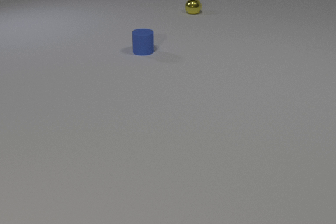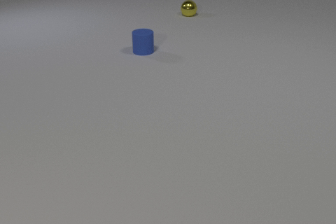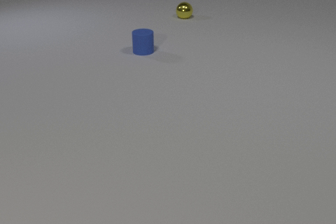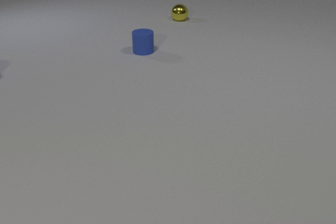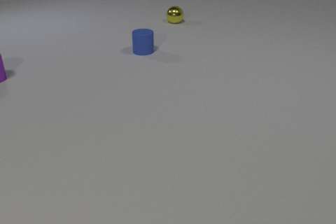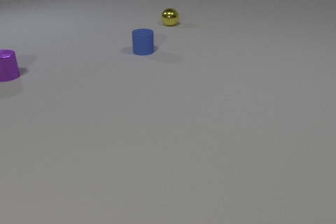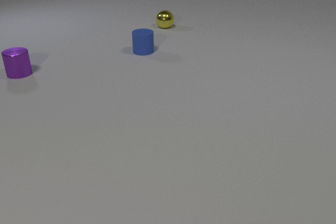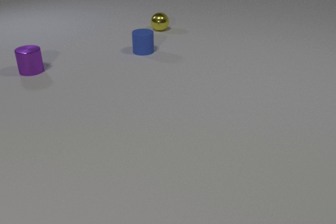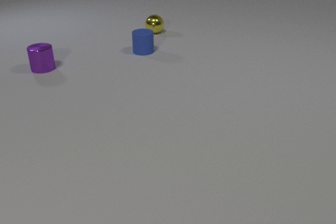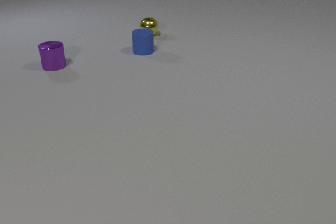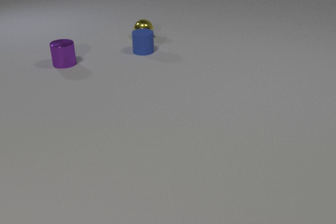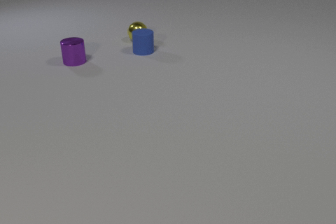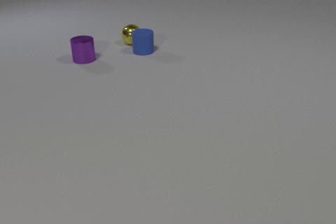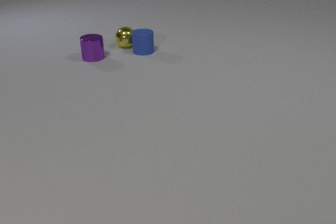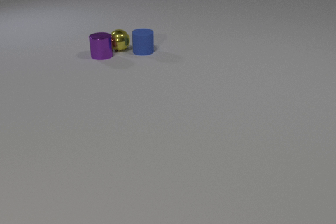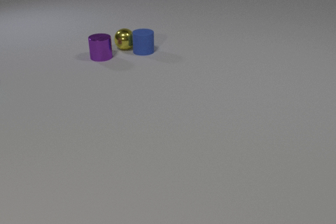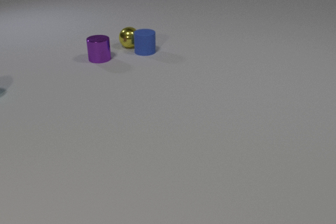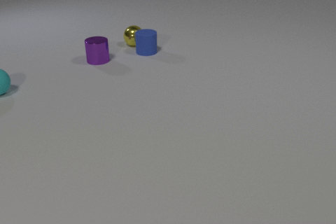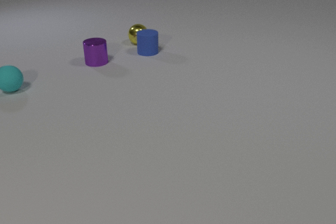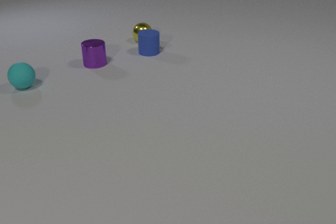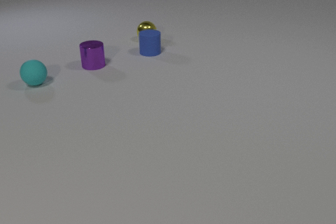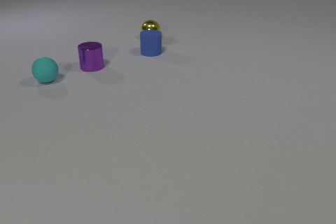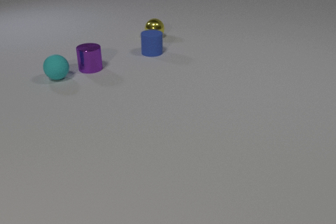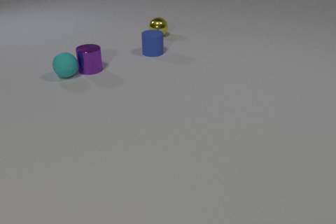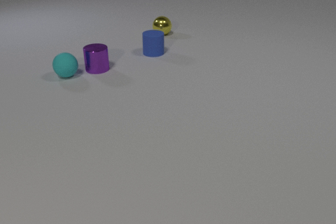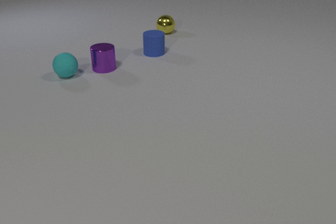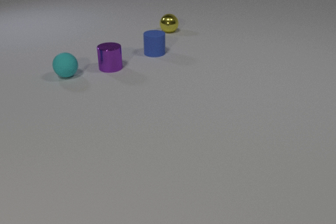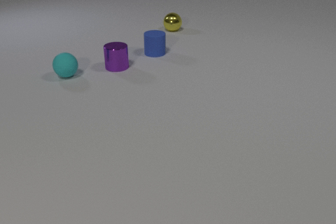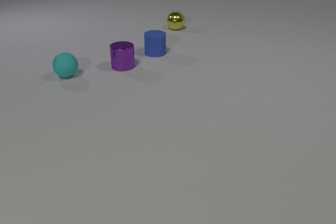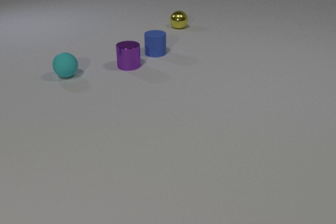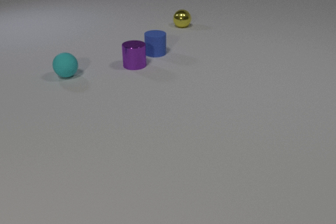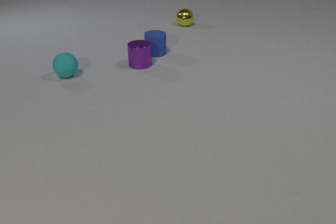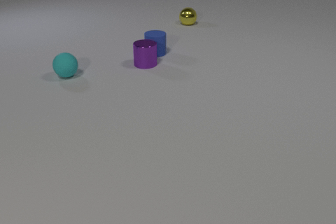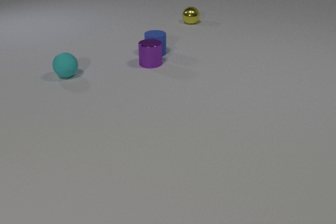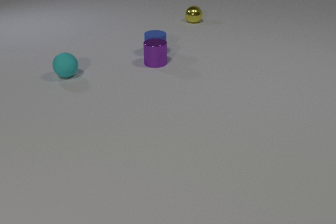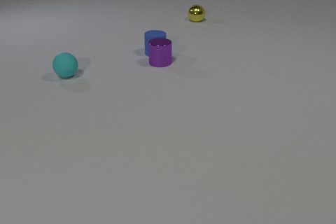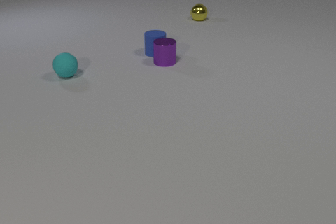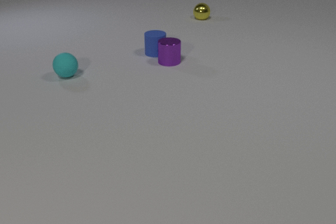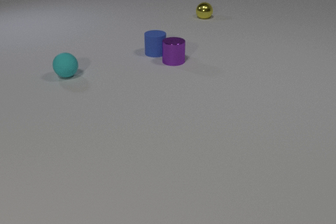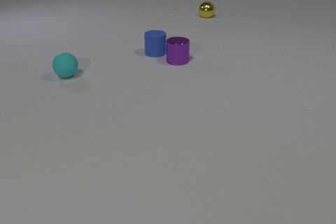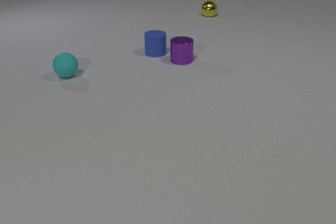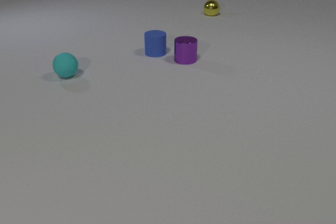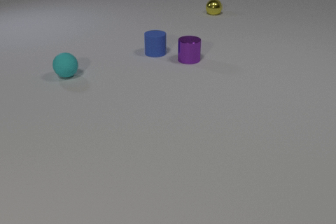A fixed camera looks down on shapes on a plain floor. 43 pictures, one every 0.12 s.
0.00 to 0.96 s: The purple metal cylinder comes in at the left edge, slides to the right. The yellow metal sphere rolls toward the camera and to the left.
0.96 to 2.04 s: The purple metal cylinder slides to the right. The yellow metal sphere rolls toward the camera and to the left. The cyan rubber sphere comes in at the left edge, rolls to the right. The purple metal cylinder and the yellow metal sphere collide. The yellow metal sphere and the blue rubber cylinder collide.
2.04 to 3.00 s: The purple metal cylinder slides toward the camera. The yellow metal sphere rolls away from the camera and to the right. The cyan rubber sphere rolls to the right. The blue rubber cylinder slides to the right. The purple metal cylinder and the cyan rubber sphere collide.
3.00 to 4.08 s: The purple metal cylinder slides to the right. The yellow metal sphere rolls away from the camera and to the right.
4.08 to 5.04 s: The purple metal cylinder slides to the right. The yellow metal sphere rolls away from the camera and to the right.
Are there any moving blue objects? yes.
Are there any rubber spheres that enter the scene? yes.
What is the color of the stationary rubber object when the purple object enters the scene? blue.
